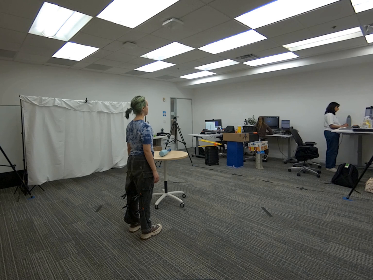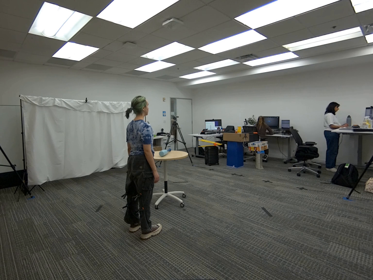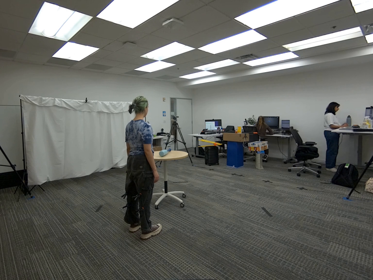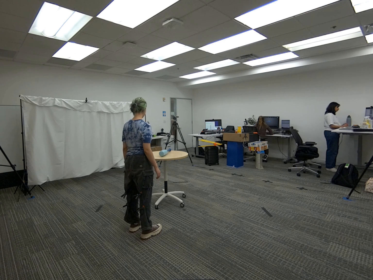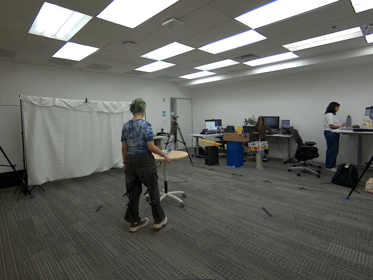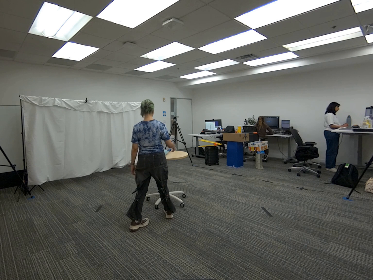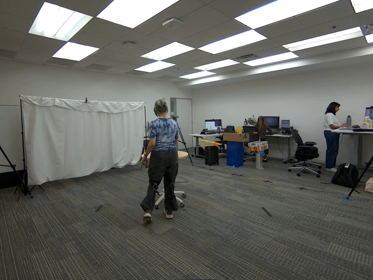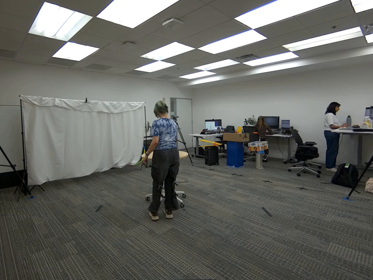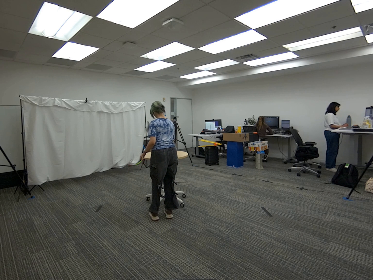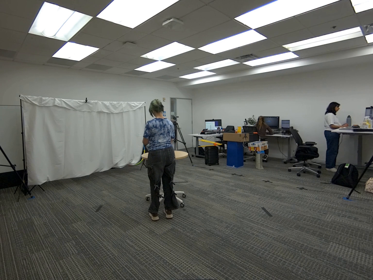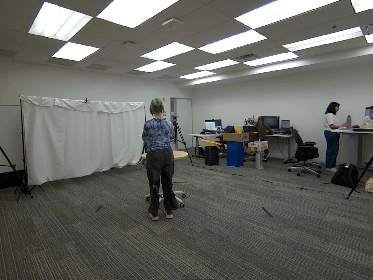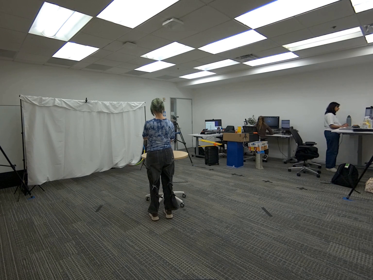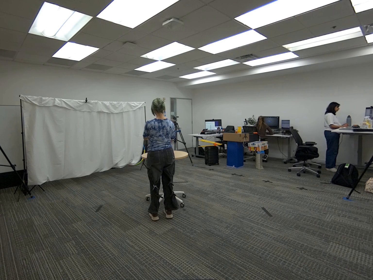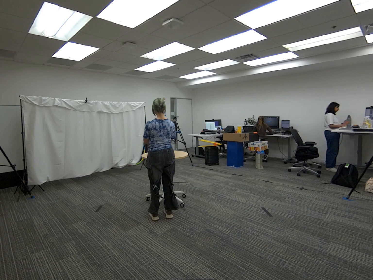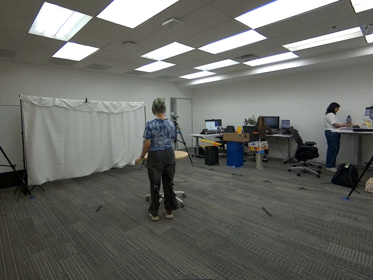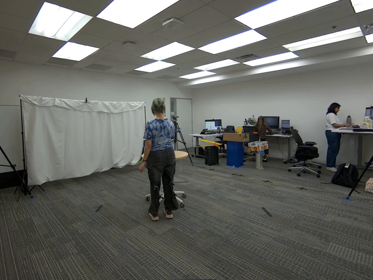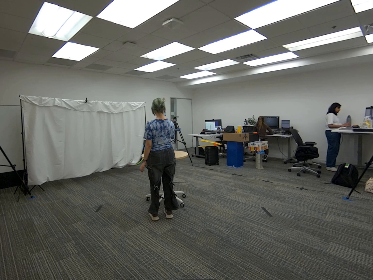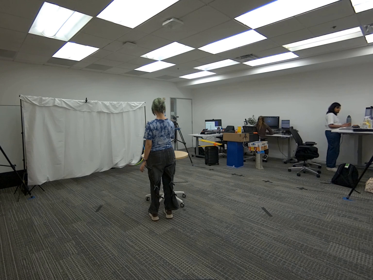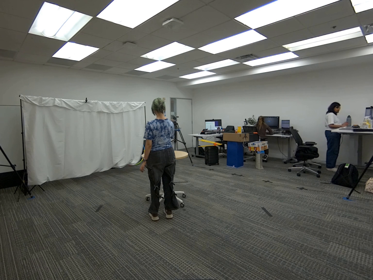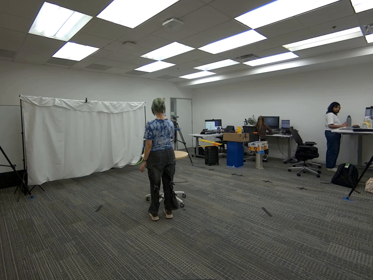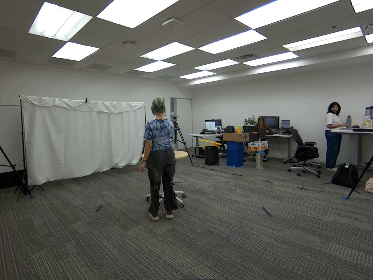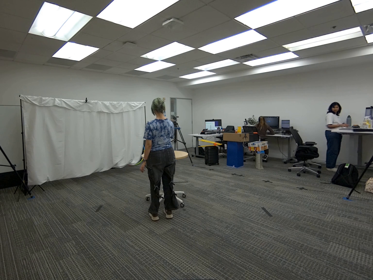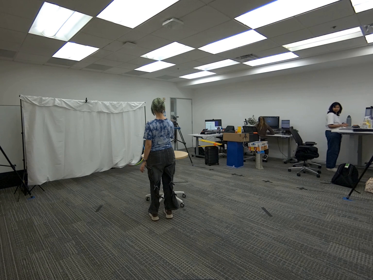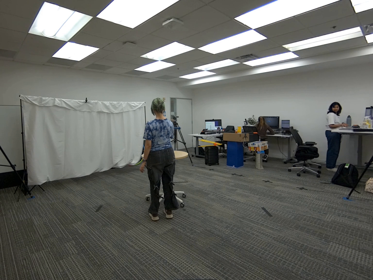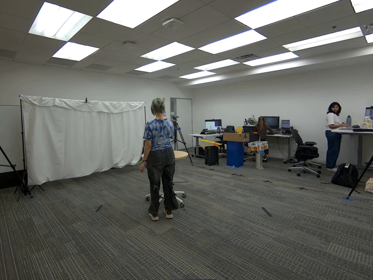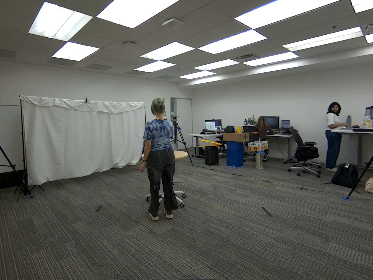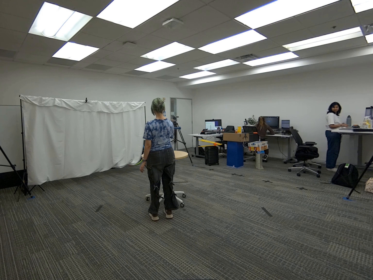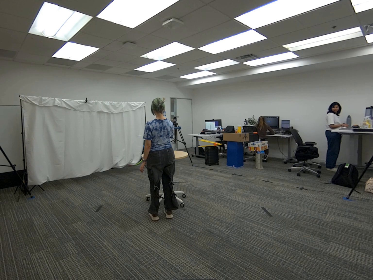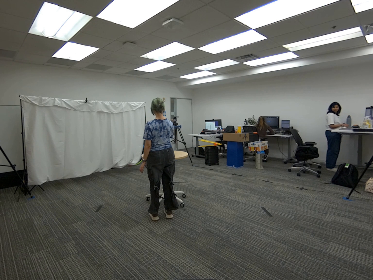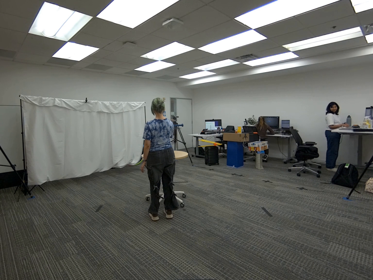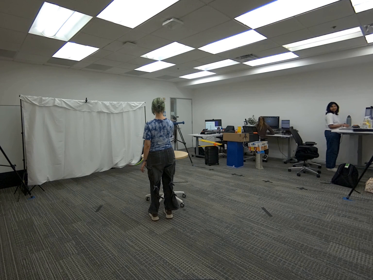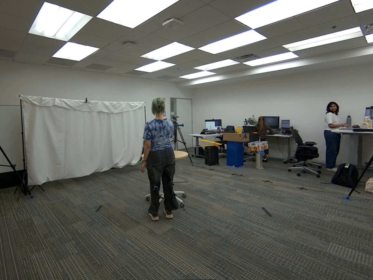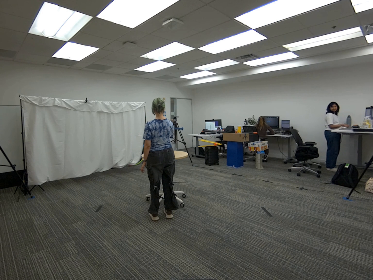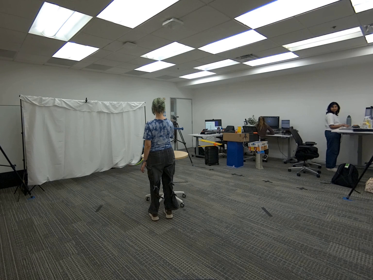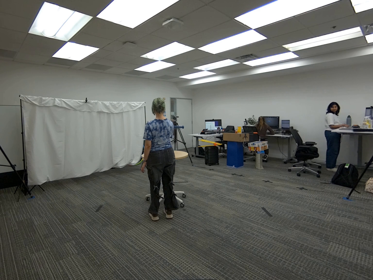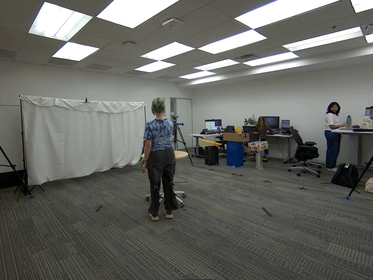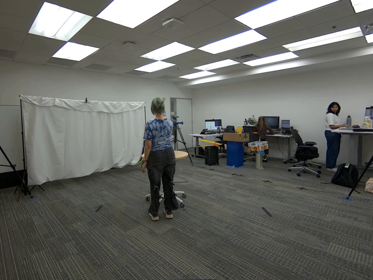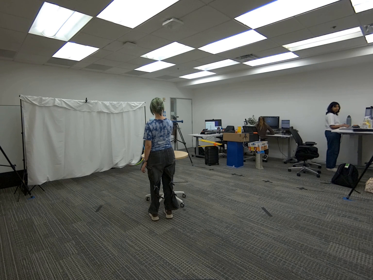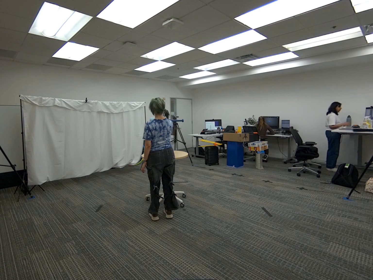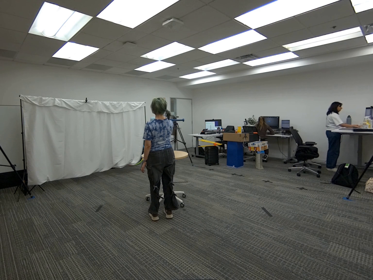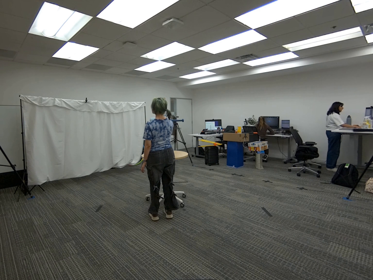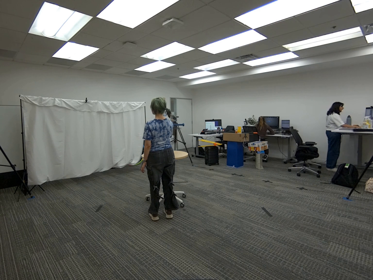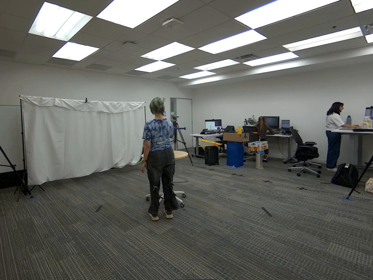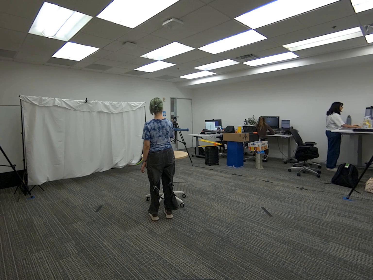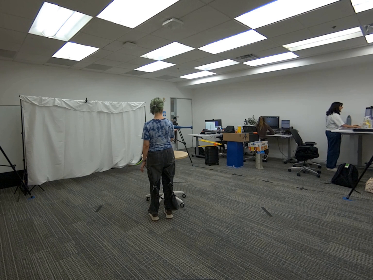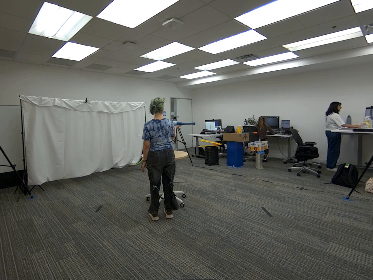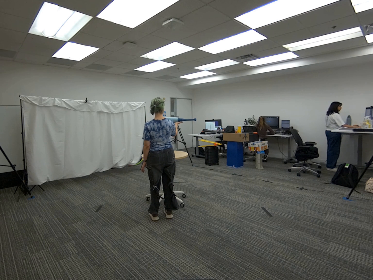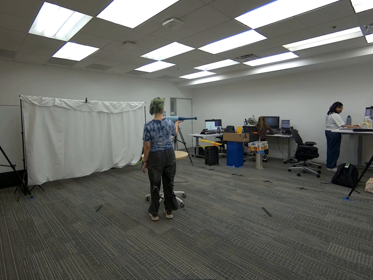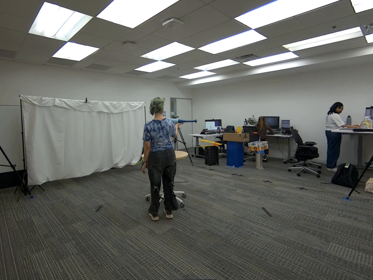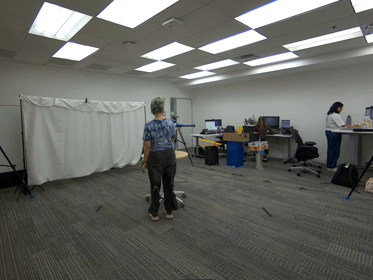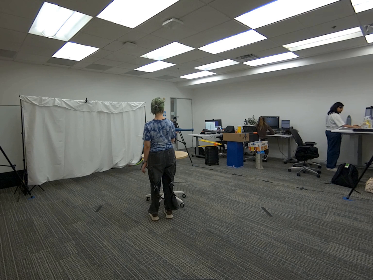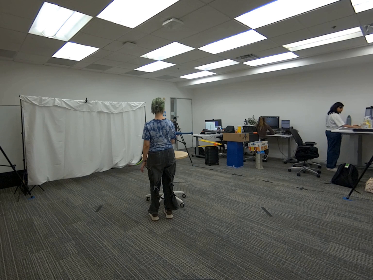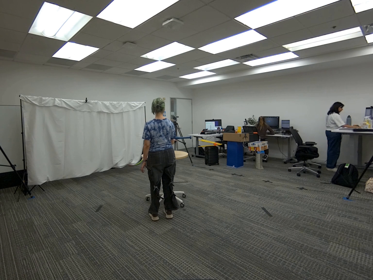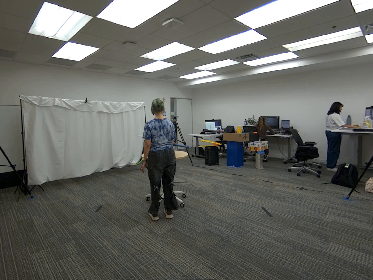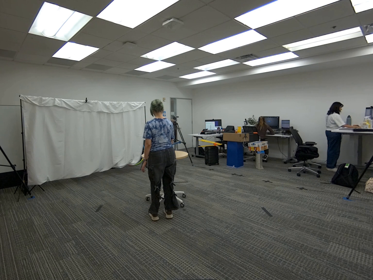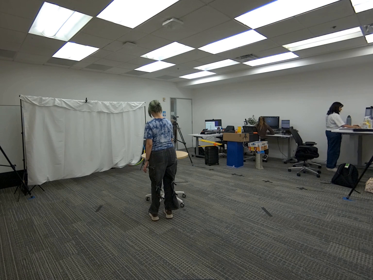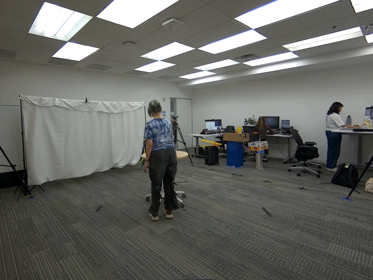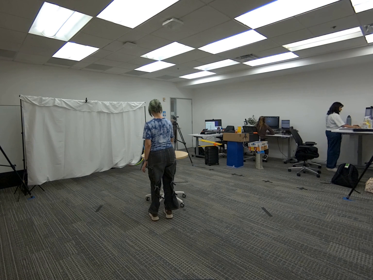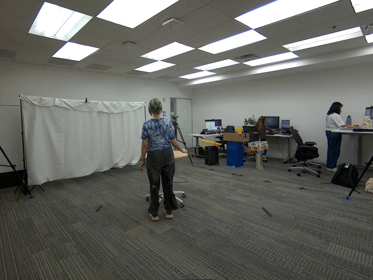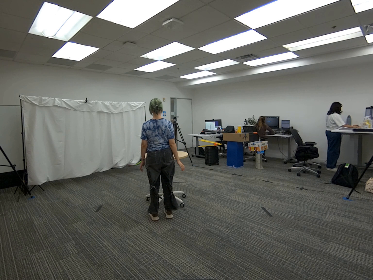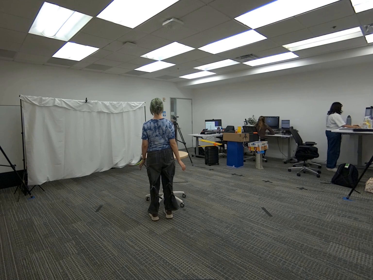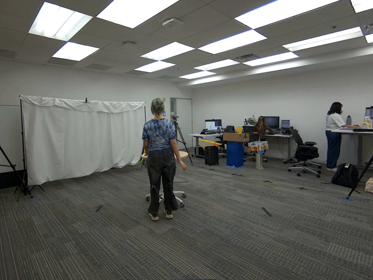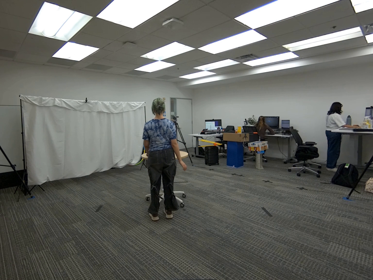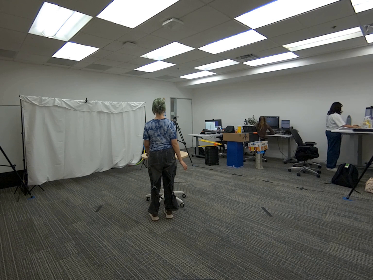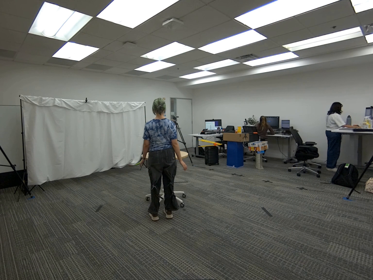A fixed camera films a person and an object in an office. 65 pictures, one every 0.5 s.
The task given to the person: Walk over to the baseball bat on the round table, pick up the baseball bat and use one hand and proceed to balance the bat on your palm. Place the bat back on the table when complete.
